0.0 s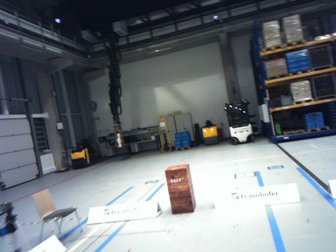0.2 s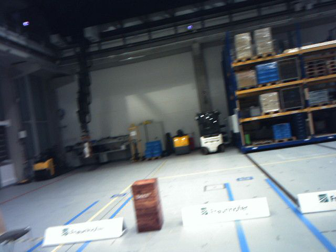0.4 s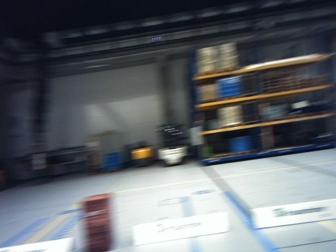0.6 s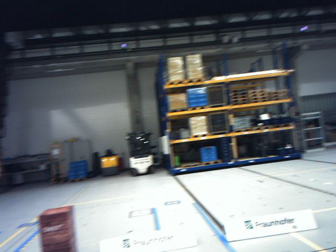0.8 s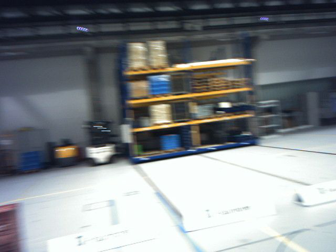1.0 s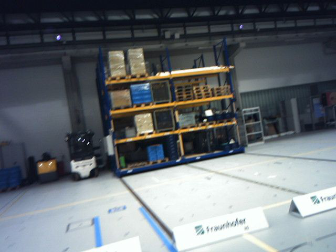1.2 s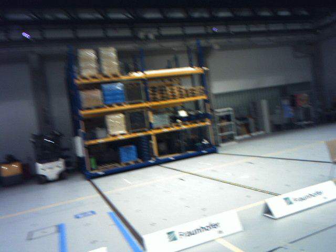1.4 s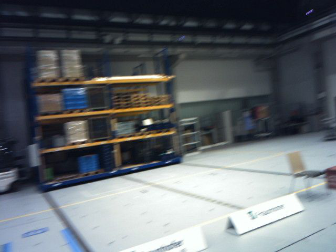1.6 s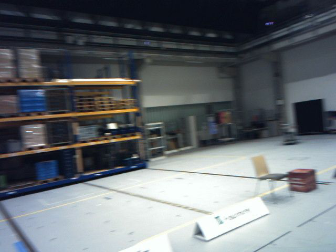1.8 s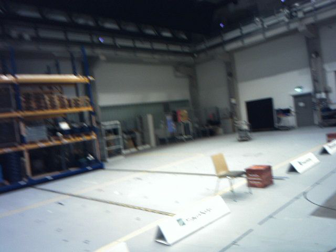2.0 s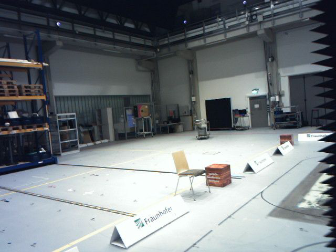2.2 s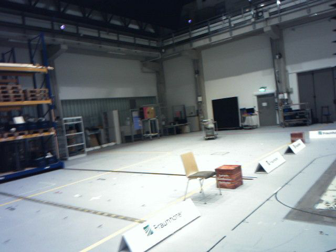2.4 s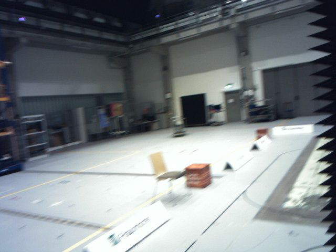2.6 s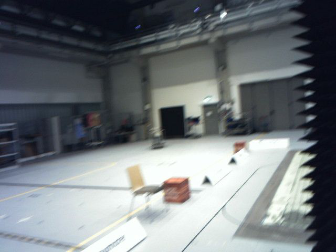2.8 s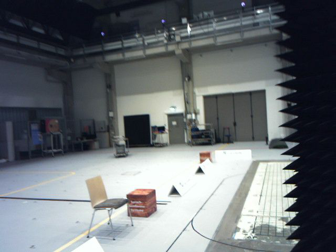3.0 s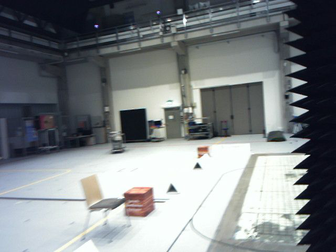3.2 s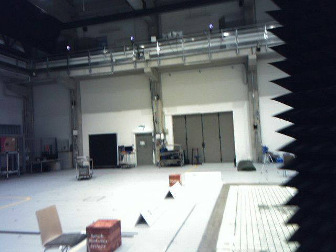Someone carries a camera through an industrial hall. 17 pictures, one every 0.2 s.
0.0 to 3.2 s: The scene slides to the left, as the camera pans about 90 degrees to its right. It travels forward, about 3.8 m.
The film runs forward here.
